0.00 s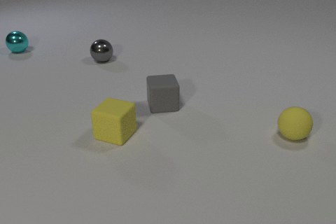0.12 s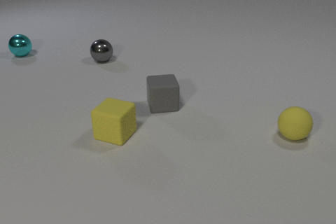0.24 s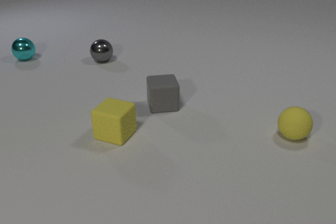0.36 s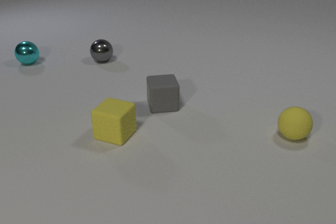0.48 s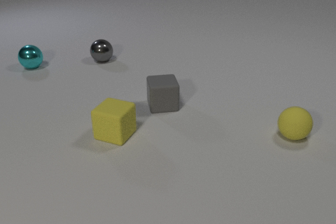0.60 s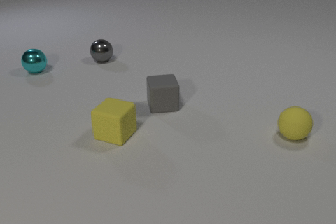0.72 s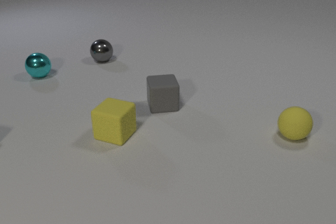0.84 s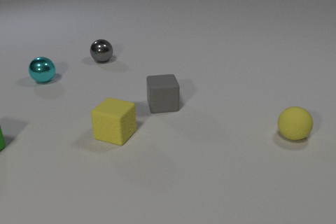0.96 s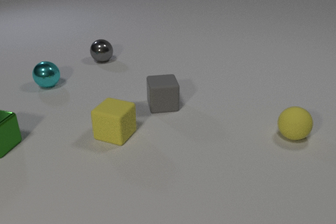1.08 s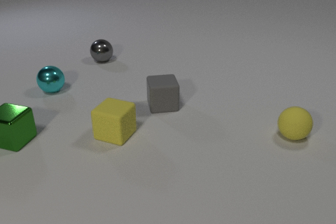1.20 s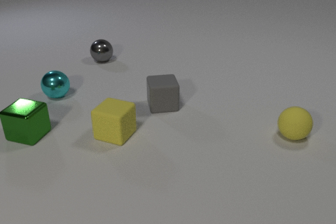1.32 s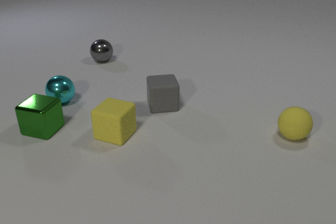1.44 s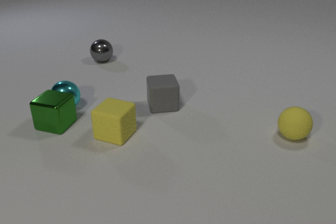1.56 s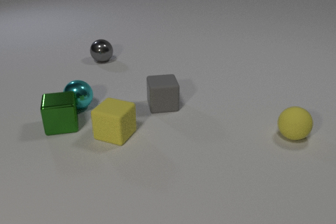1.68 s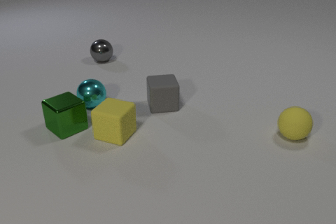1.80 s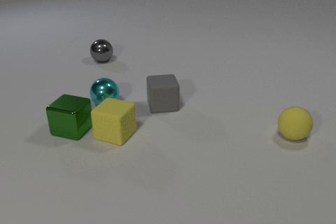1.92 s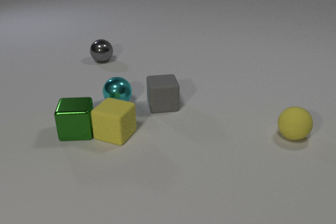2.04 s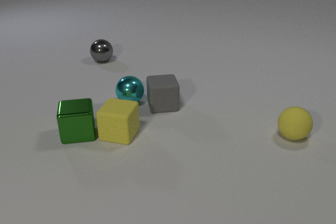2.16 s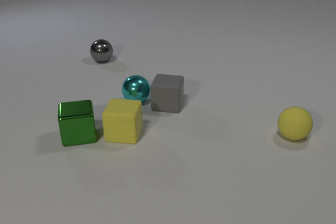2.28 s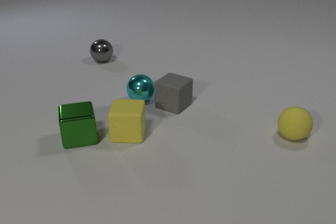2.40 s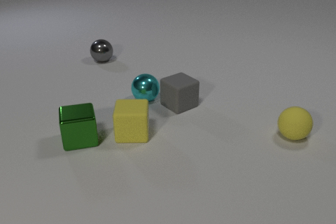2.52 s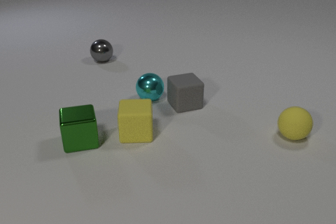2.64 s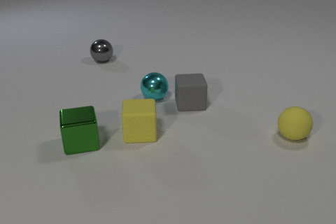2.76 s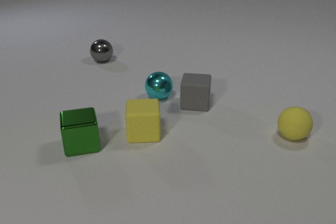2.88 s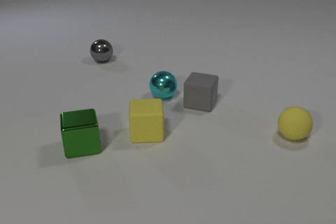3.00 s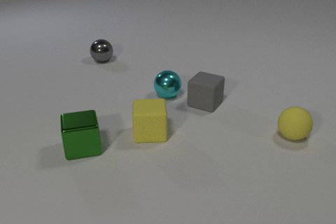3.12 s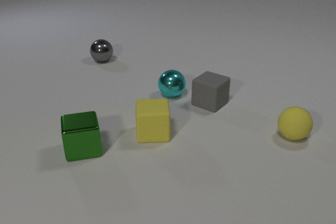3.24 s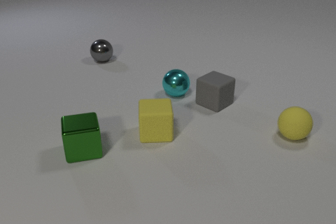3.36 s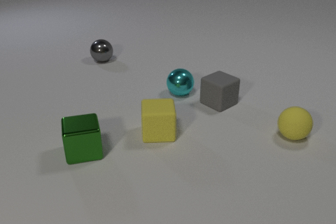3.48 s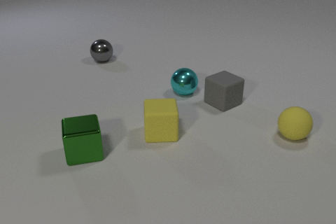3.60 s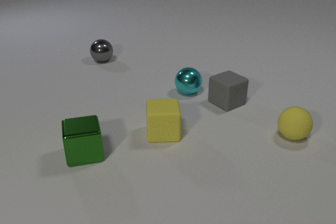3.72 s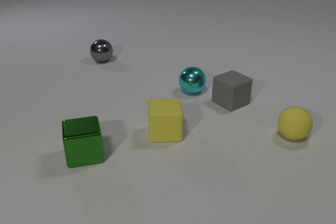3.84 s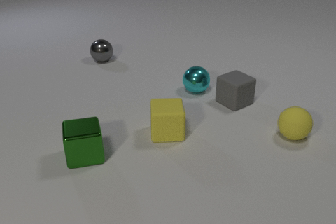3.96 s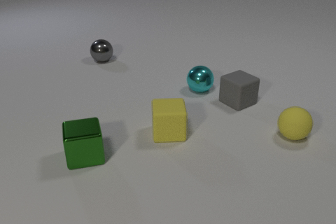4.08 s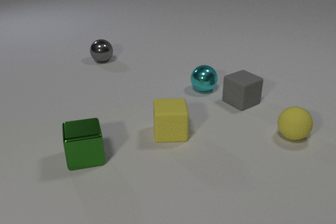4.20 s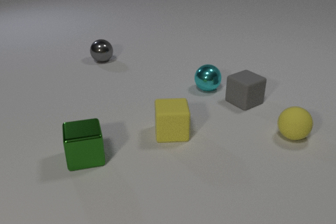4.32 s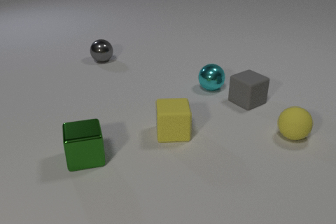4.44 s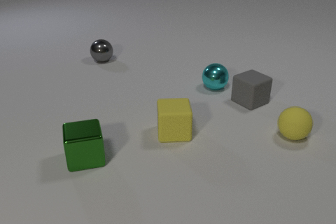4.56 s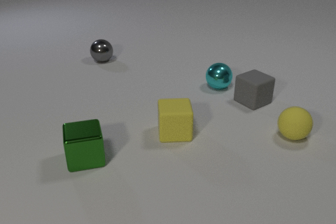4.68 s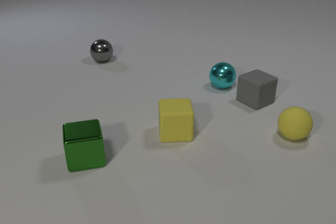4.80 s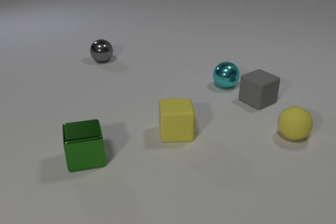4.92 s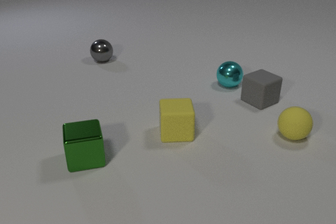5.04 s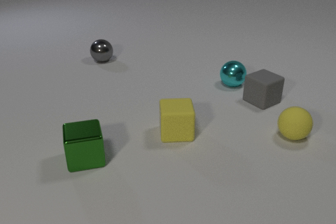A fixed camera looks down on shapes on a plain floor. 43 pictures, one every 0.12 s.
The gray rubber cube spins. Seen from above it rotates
clockwise.
The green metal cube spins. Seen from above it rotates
counterclockwise.
0.00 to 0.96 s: The green metal cube comes in at the left edge, slides to the right. The cyan metal sphere rolls toward the camera.
0.96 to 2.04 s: The green metal cube slides to the right, spins so that its near face slides to the right, counterclockwise seen from above. The cyan metal sphere rolls to the right and toward the camera. The green metal cube and the cyan metal sphere collide. The green metal cube and the yellow rubber cube collide.
2.04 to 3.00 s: The green metal cube slides toward the camera. The cyan metal sphere rolls to the right. The yellow rubber cube slides to the right. The gray rubber cube slides to the right, spins so that its near face slides to the left, clockwise seen from above. The cyan metal sphere and the gray rubber cube collide.
3.00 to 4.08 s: The green metal cube slides toward the camera. The cyan metal sphere rolls to the right and away from the camera. The yellow rubber cube slides to the right. The gray rubber cube slides to the right, spins clockwise seen from above by about 30 degrees, its near face sliding to the left.
4.08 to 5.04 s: The cyan metal sphere rolls to the right and away from the camera. The gray rubber cube slides to the right.
How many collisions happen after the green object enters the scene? 3.
What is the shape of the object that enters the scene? cube.
Are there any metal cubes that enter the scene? yes.
